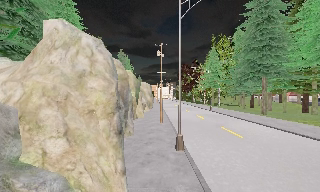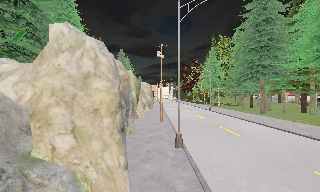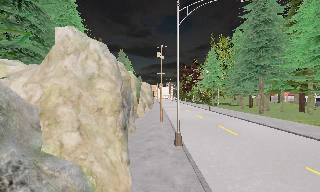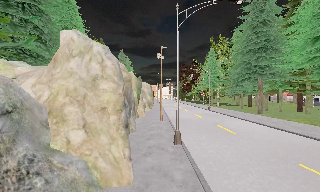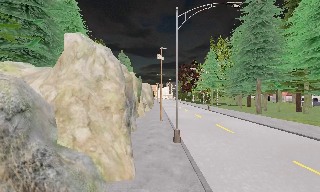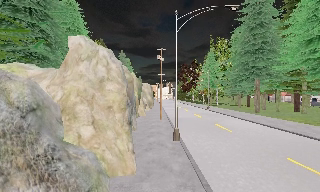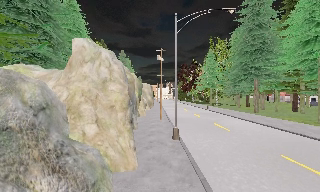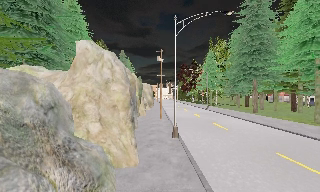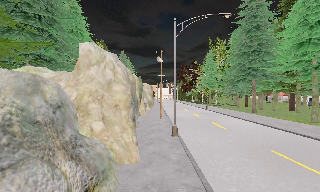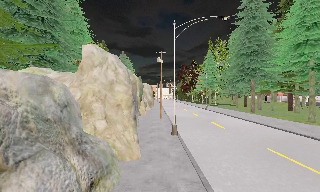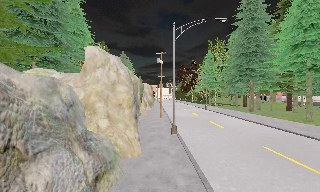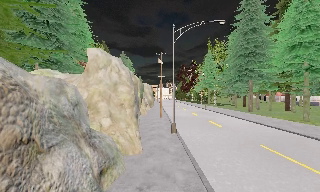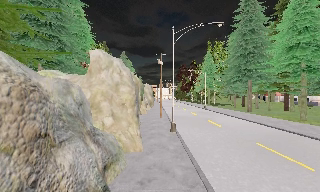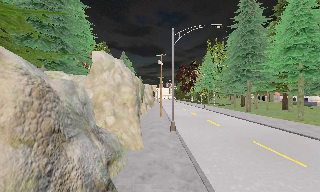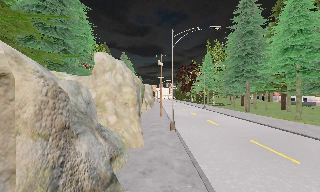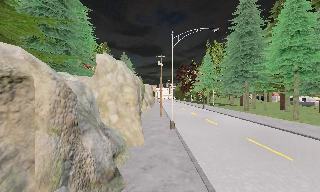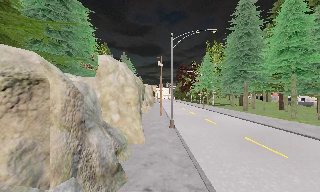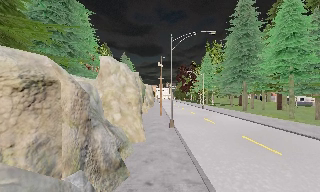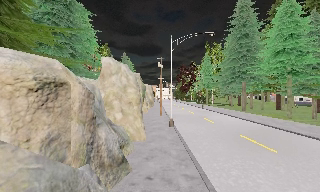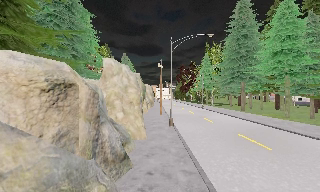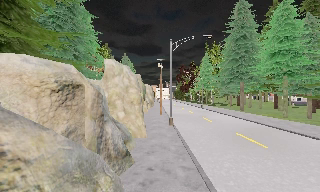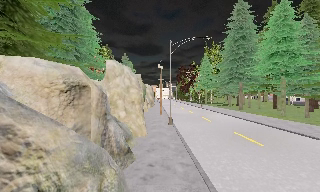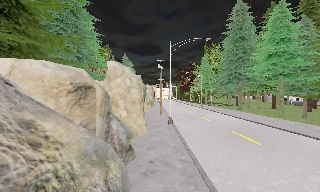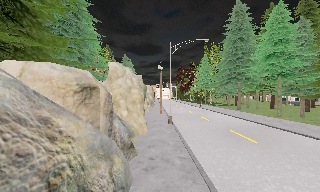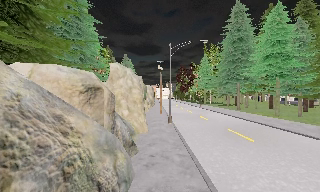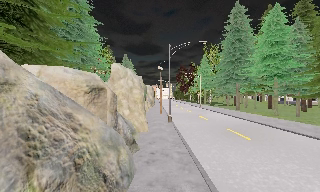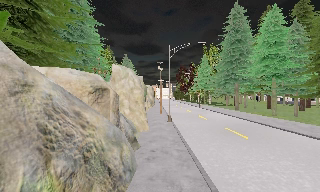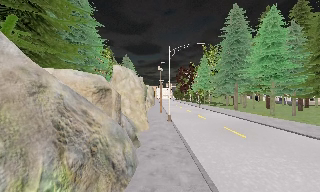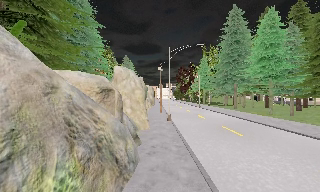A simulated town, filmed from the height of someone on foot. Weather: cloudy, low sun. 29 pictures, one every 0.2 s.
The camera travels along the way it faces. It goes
backward.
0.0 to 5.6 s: The camera travels backward, about 8 m, so what stands in front gets smaller.
The film runs backward here.
